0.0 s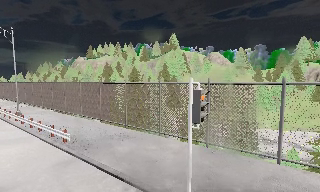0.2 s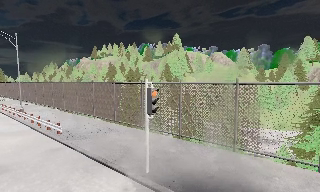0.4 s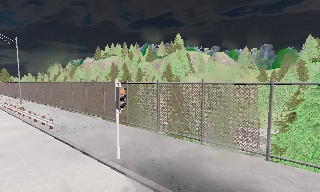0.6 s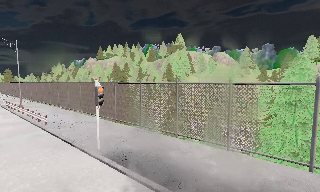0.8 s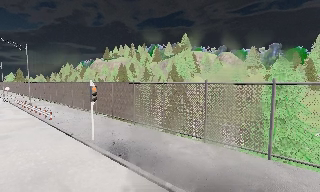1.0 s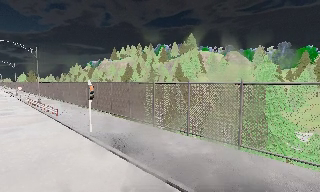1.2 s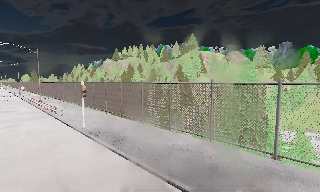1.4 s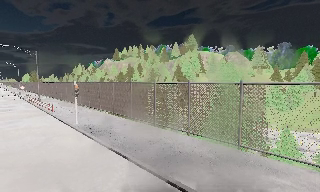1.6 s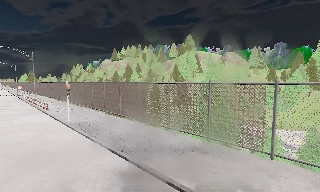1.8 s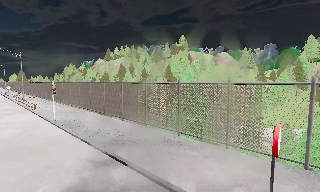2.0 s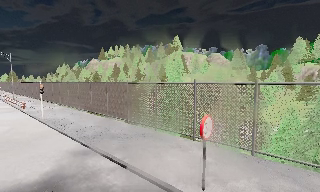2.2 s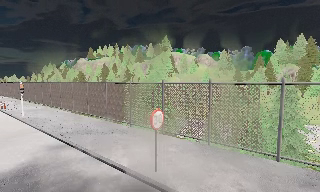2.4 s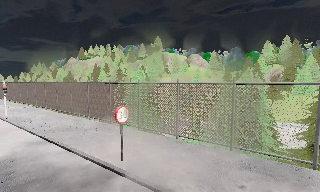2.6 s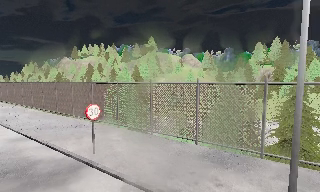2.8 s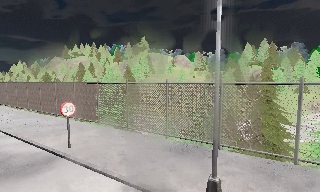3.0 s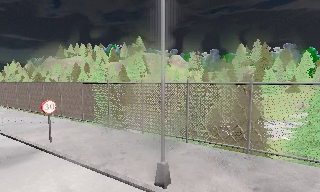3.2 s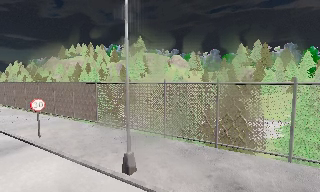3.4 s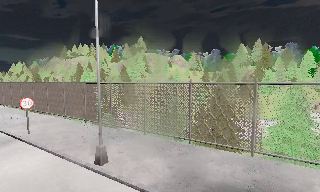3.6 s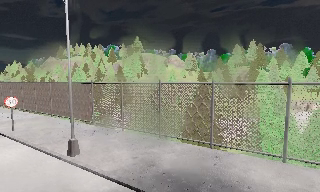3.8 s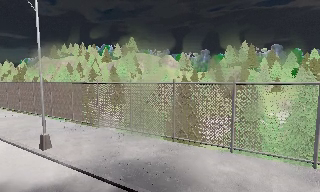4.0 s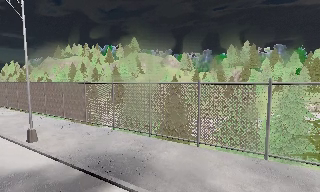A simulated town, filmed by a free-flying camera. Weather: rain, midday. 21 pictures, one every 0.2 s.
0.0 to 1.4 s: The camera travels to its right and backward, about 11 m, so close, fixed things drift to the left.
1.4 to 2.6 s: The camera pans to its right, which is clockwise from overhead, by about 10 degrees. It travels to its right and backward, about 9 m, so close, fixed things drift to the left.
2.6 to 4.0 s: The camera travels to its right and backward, about 10 m, so close, fixed things drift to the left.
The film runs backward here.
